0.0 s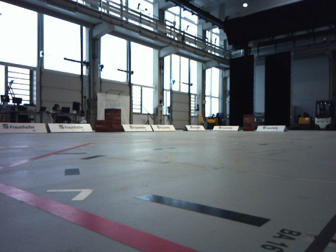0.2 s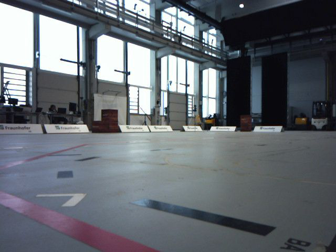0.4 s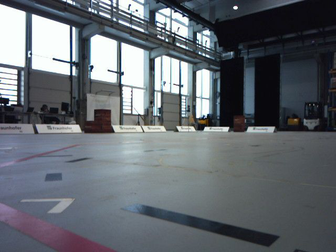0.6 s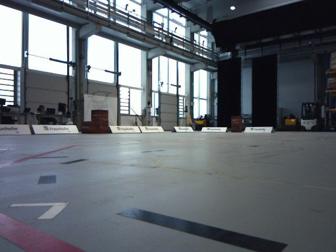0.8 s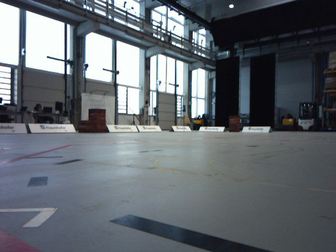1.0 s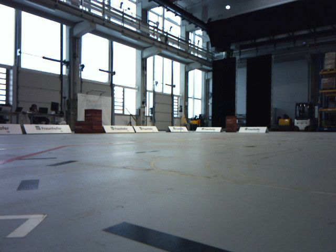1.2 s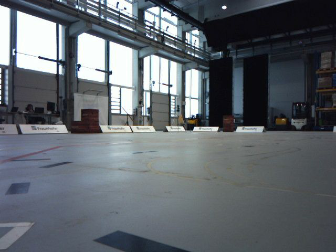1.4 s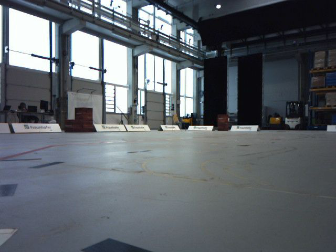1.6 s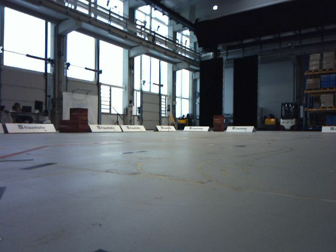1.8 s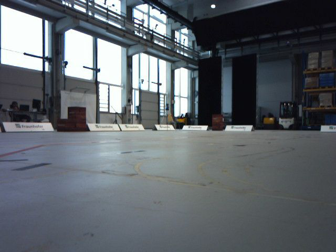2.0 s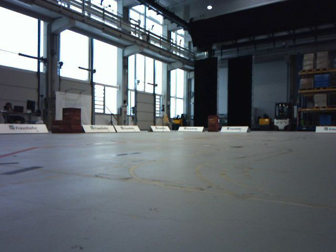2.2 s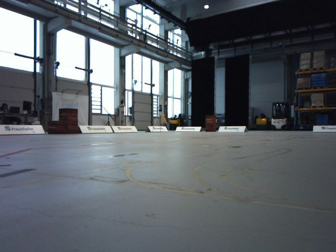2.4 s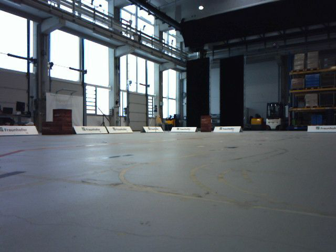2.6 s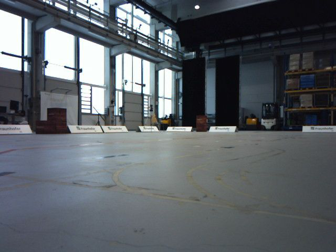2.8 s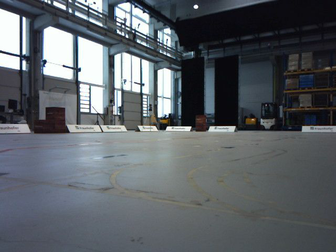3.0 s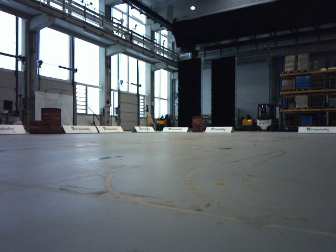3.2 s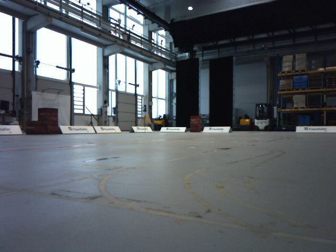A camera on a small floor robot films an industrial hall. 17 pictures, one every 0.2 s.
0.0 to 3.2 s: The camera swings to its right by about 10 degrees, and the scene slides to the left. It travels forward, about 0.6 m, so what stands in front looms larger.
The film runs forward here.
